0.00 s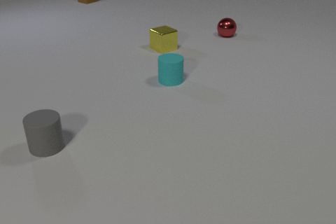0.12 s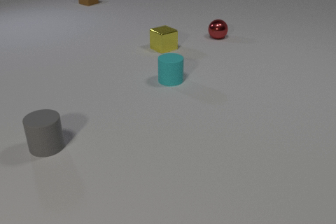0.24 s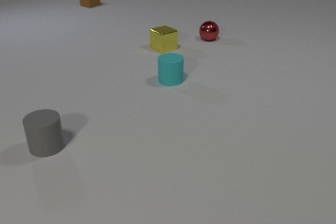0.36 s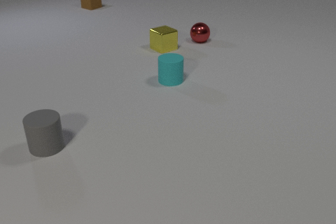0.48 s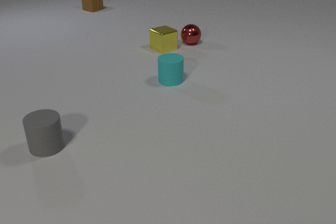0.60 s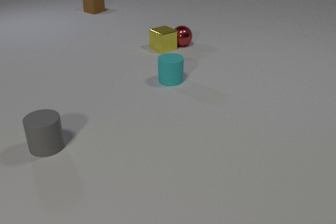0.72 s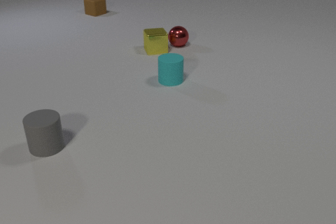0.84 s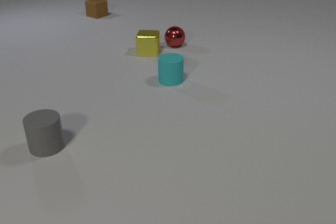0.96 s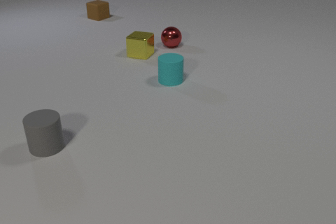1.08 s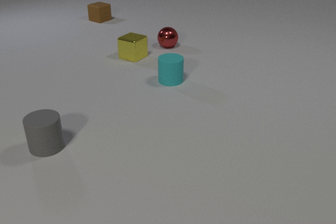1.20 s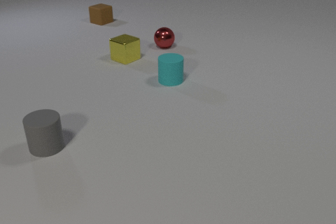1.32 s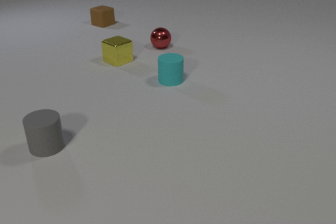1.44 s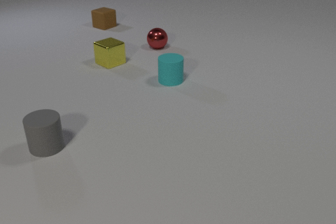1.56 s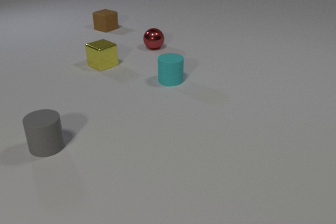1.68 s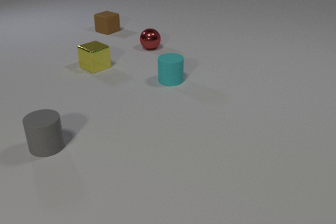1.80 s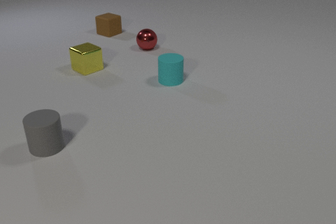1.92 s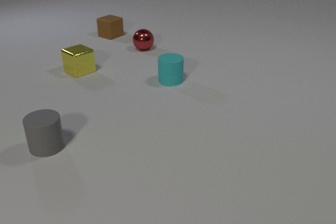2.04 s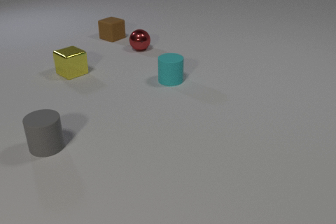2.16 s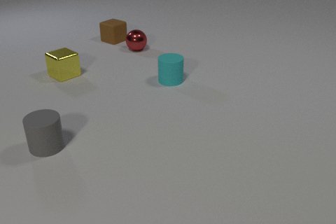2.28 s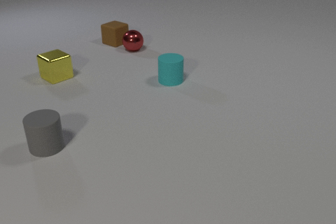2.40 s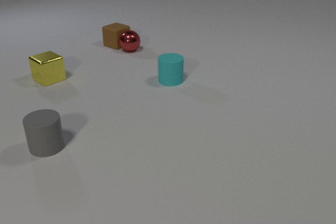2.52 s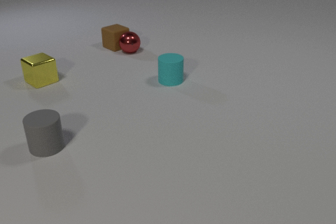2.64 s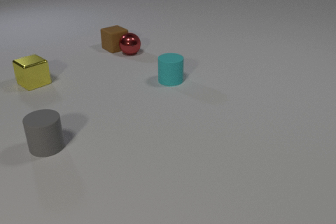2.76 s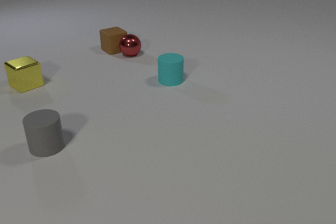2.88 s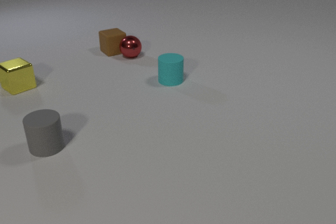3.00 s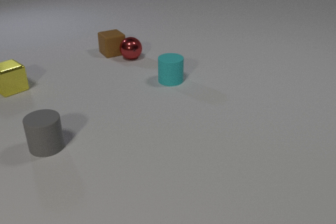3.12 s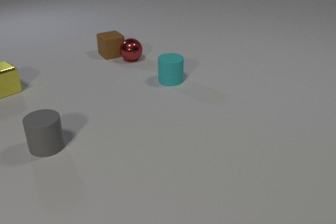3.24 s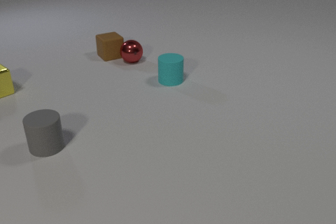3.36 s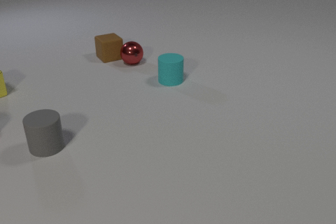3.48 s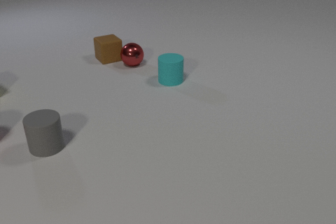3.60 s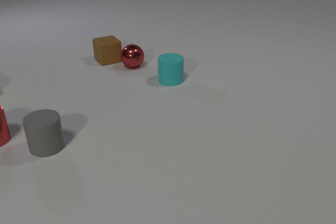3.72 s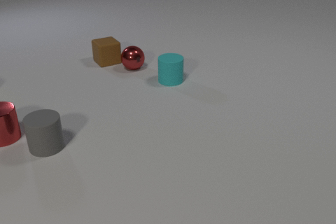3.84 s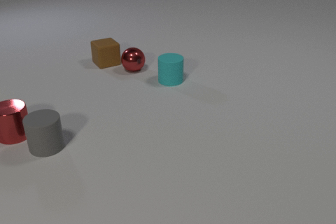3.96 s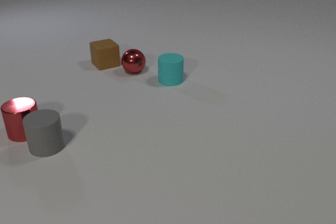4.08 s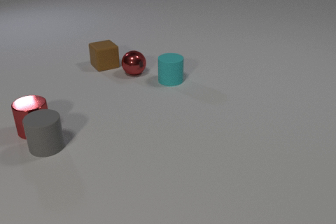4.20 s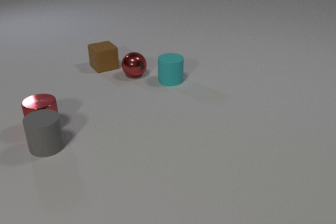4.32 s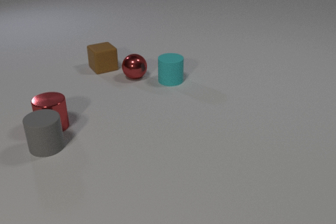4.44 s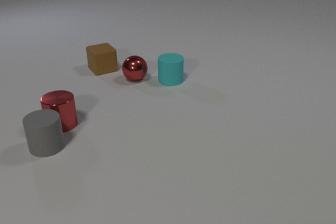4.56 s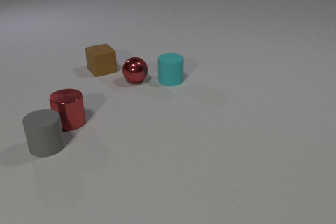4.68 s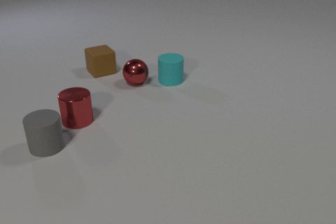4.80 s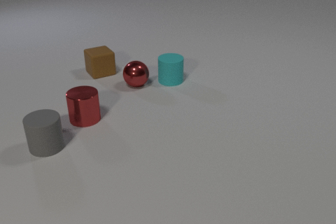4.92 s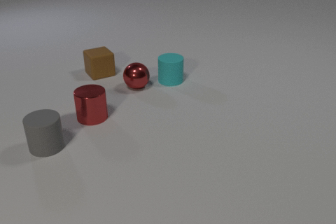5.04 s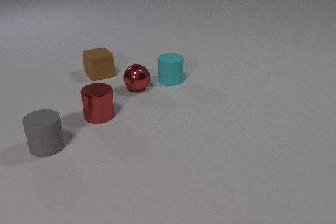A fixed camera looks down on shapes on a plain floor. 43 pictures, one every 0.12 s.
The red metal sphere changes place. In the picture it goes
toward the camera.
The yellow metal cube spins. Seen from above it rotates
clockwise.
0.00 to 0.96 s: The red metal sphere rolls to the left and toward the camera. The yellow metal cube slides to the left and toward the camera, spins clockwise seen from above by about 60 degrees, its near face sliding to the left. The brown rubber cube slides toward the camera. The red metal sphere and the yellow metal cube collide.
0.96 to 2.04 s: The red metal sphere rolls to the left. The yellow metal cube slides to the left and toward the camera, spins so that its near face slides to the left, clockwise seen from above. The brown rubber cube slides toward the camera.
2.04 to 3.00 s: The red metal sphere rolls toward the camera. The yellow metal cube slides to the left. The brown rubber cube slides toward the camera, spins clockwise seen from above by about 15 degrees, its near face sliding to the left. The red metal sphere and the brown rubber cube collide.
3.00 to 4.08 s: The red metal sphere rolls toward the camera. The yellow metal cube slides to the left, leaves at the left edge. The brown rubber cube slides toward the camera. The red metal cylinder comes in at the left edge, slides to the right.
4.08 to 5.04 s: The red metal sphere rolls toward the camera. The brown rubber cube slides toward the camera. The red metal cylinder slides to the right.
What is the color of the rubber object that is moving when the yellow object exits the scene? brown.
How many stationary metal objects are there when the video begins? 1.
What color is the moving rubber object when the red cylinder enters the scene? brown.
